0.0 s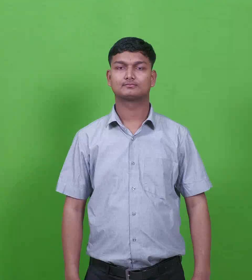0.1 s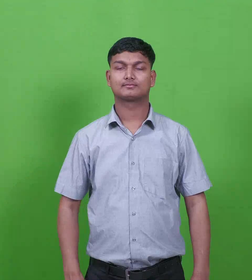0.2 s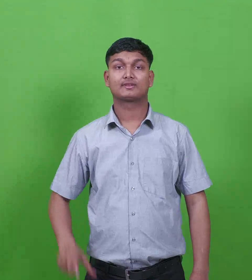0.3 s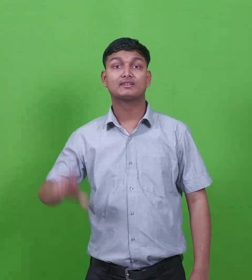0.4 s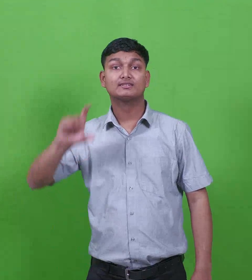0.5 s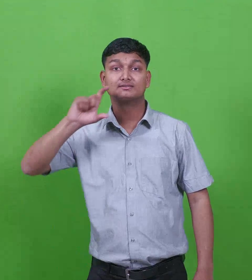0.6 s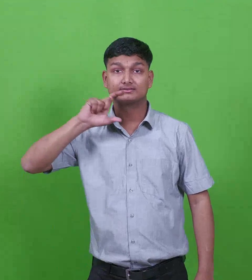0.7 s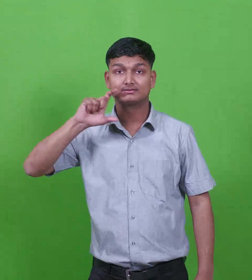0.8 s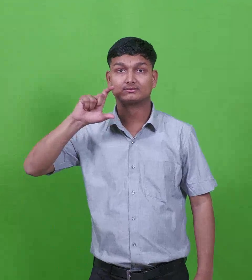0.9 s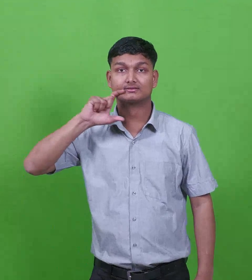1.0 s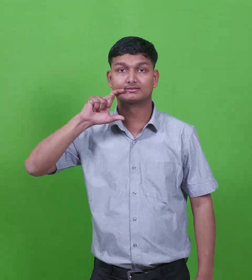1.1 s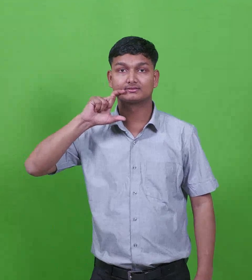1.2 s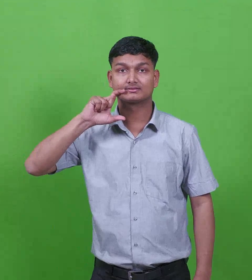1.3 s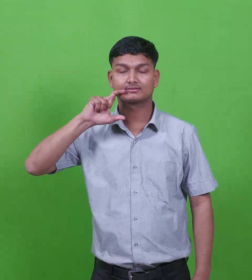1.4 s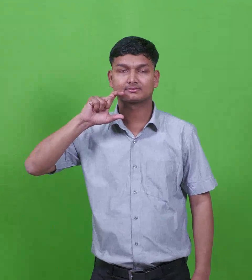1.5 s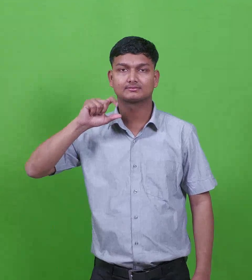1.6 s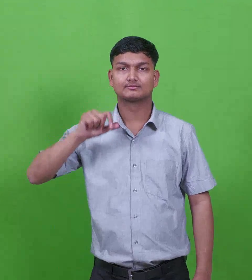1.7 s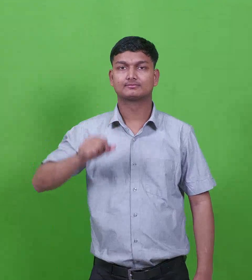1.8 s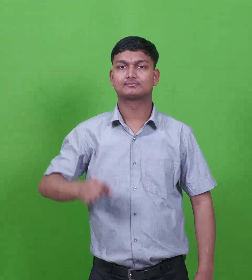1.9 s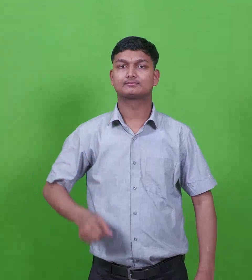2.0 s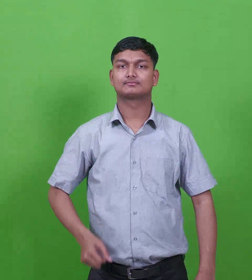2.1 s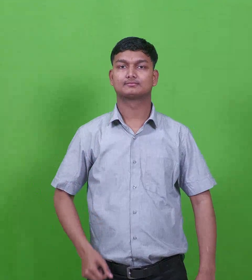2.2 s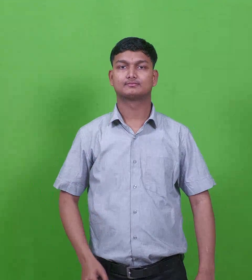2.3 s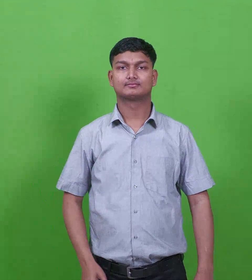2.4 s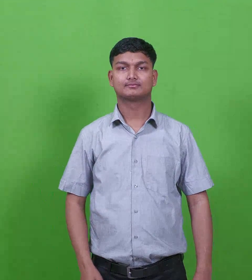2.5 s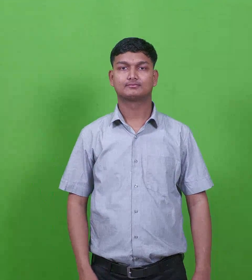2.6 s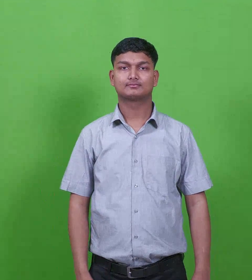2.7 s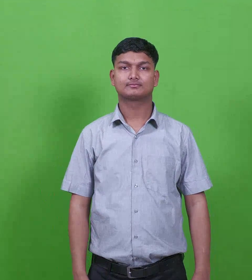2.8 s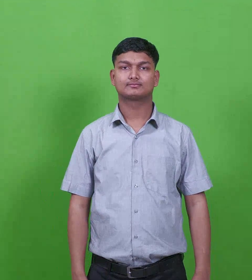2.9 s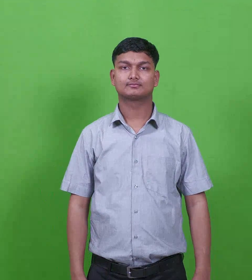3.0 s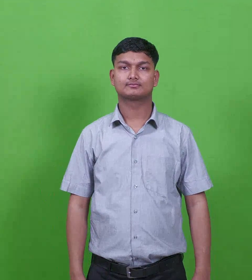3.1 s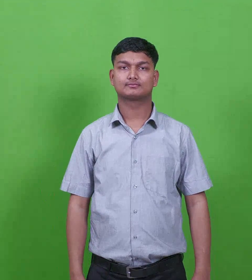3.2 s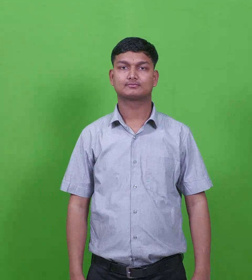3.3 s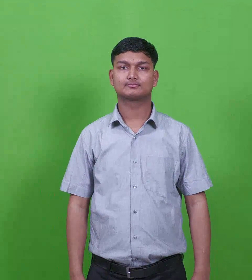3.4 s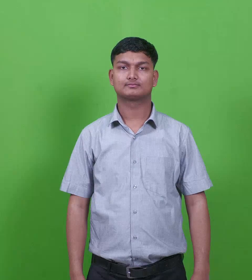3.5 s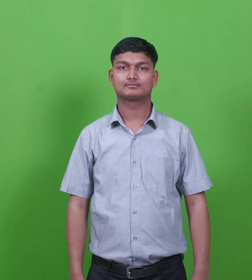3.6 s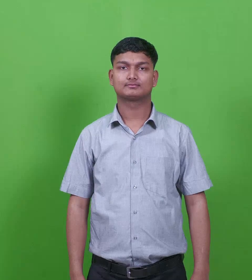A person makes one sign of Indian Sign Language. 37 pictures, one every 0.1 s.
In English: caleb
